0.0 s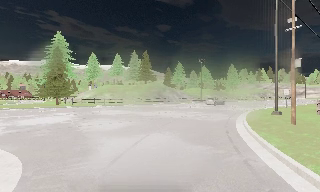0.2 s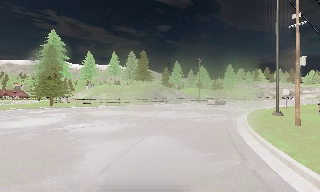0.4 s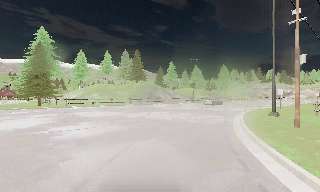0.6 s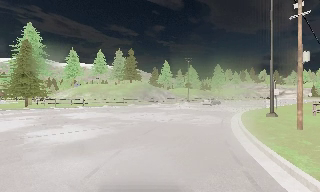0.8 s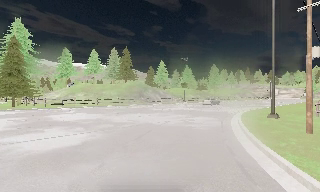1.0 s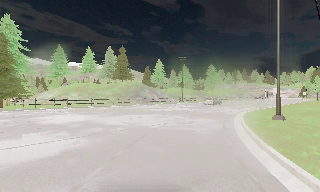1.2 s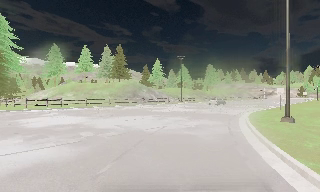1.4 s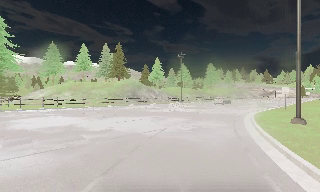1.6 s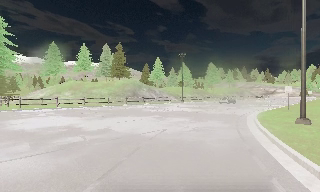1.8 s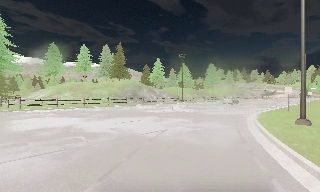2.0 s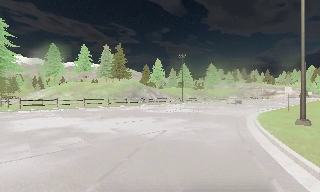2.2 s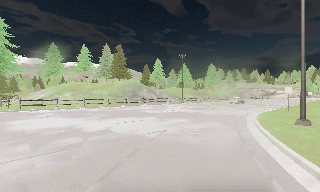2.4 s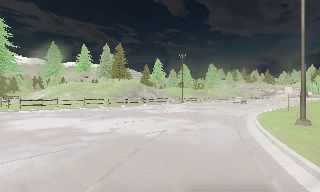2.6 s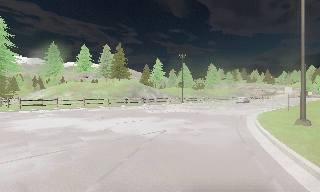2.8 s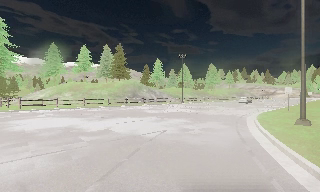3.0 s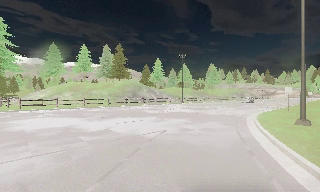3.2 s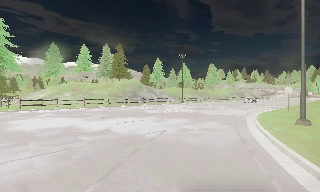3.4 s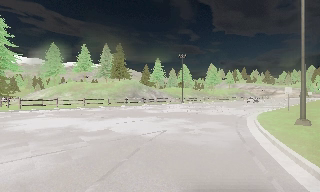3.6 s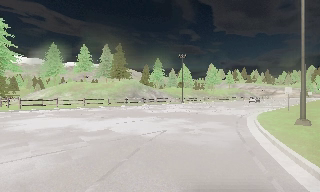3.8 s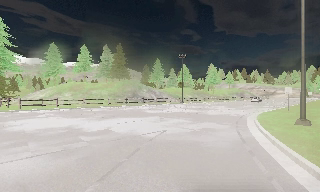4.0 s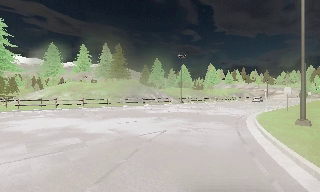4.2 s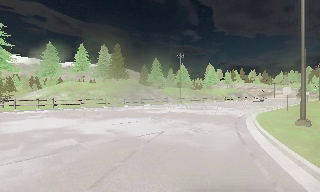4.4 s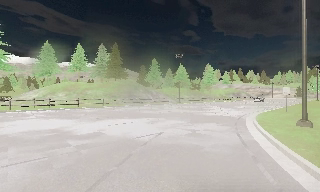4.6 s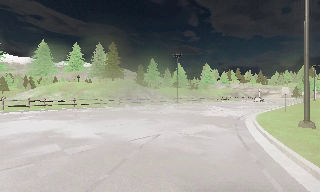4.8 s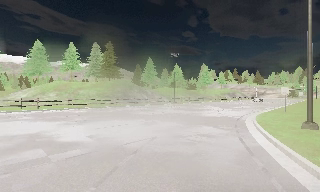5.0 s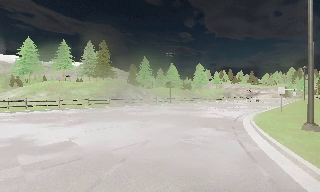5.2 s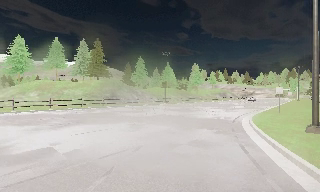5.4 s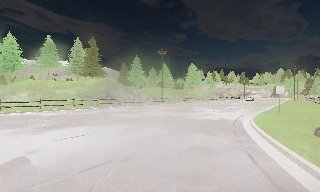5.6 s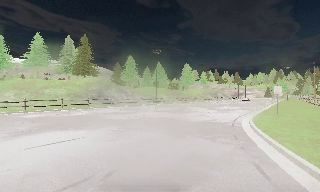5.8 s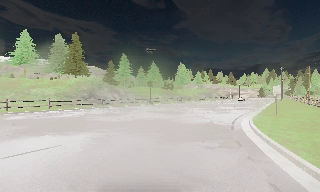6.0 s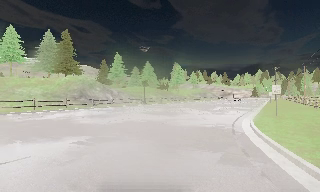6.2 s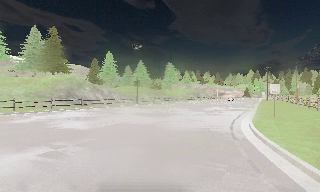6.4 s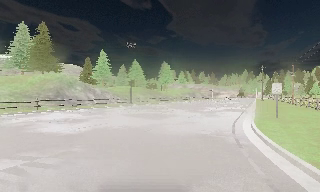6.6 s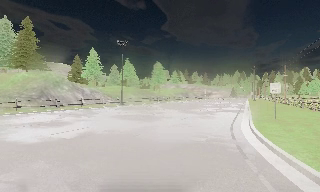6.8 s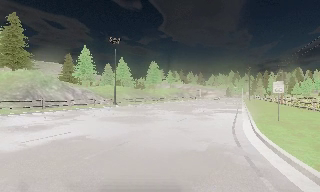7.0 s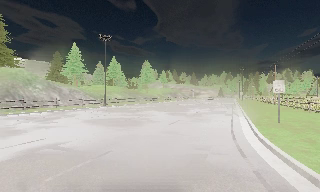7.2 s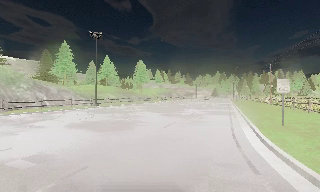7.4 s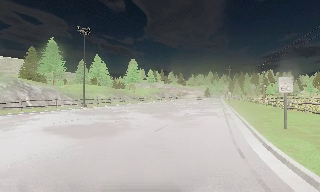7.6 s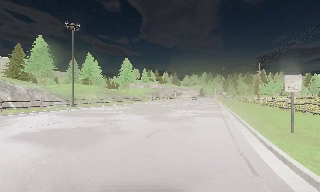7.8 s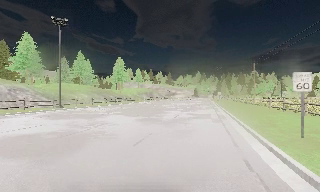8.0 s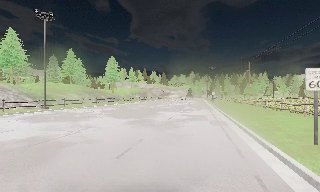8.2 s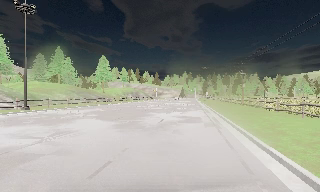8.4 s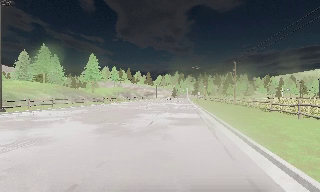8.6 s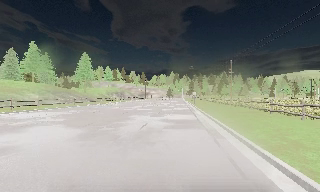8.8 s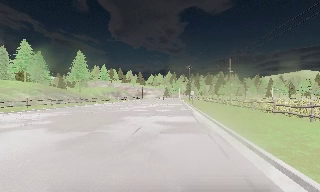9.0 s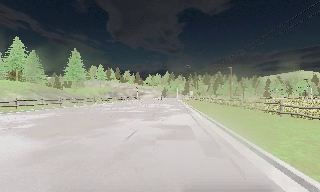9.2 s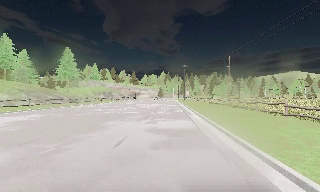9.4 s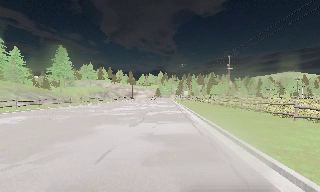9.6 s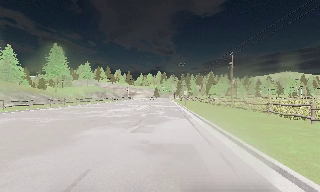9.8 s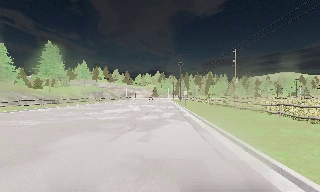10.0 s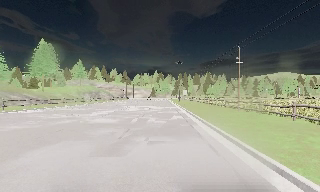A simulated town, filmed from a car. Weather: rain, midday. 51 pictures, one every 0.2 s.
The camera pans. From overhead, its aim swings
clockwise.
The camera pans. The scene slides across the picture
to the left.
0.0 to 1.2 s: The camera travels forward, about 5 m, so what stands in front looms larger.
1.2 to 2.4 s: The camera travels forward, about 1 m, so what stands in front looms larger. It loses speed.
2.4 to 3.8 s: The camera keeps its place and its aim.
3.8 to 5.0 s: The camera travels forward, about 2 m, so what stands in front looms larger. It gains speed.
5.0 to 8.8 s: The camera pans to its right, which is clockwise from overhead, by about 40 degrees. It travels forward, about 19 m.
8.8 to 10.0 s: The camera travels forward, about 8 m, so what stands in front looms larger.
The film runs forward here.
